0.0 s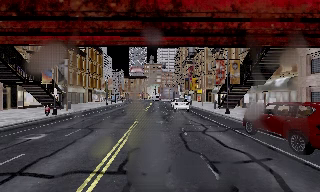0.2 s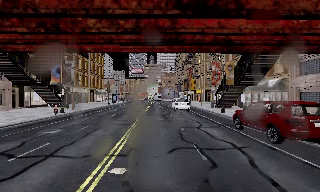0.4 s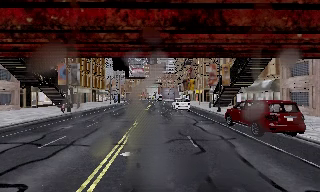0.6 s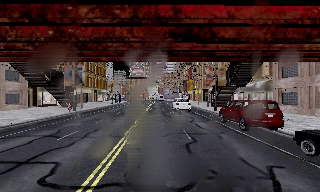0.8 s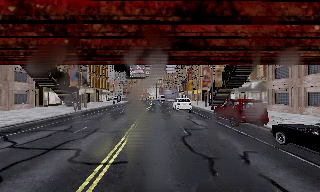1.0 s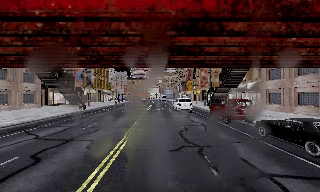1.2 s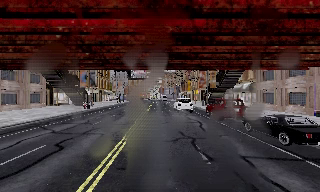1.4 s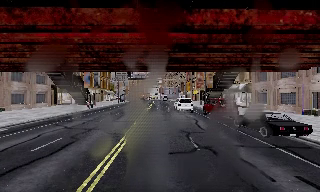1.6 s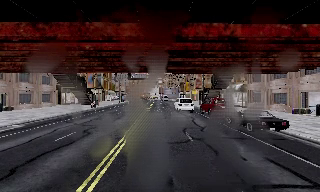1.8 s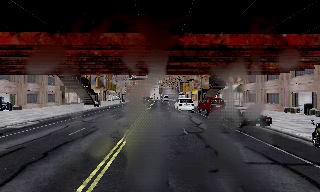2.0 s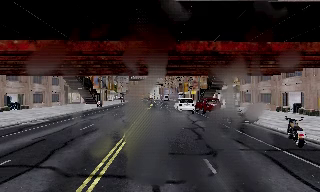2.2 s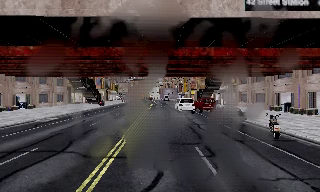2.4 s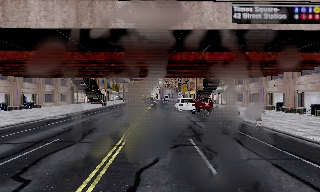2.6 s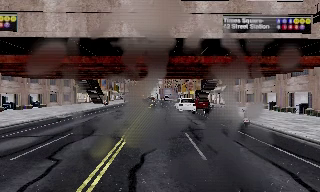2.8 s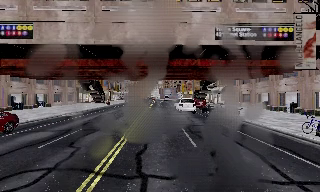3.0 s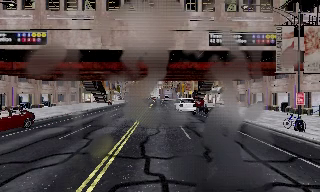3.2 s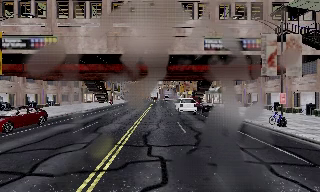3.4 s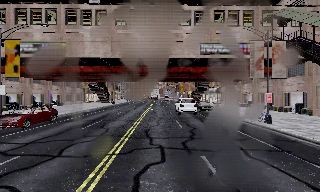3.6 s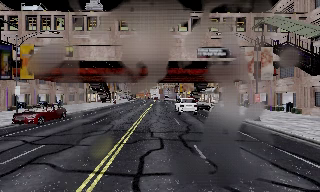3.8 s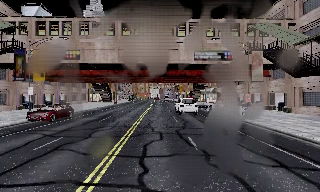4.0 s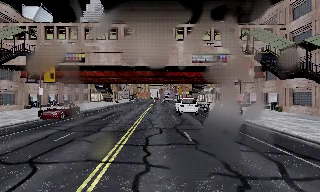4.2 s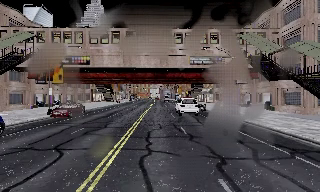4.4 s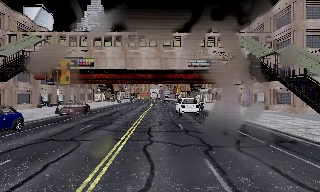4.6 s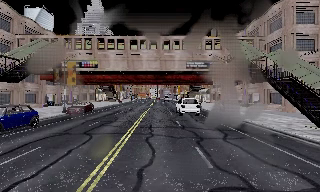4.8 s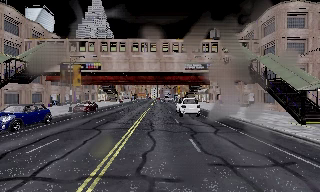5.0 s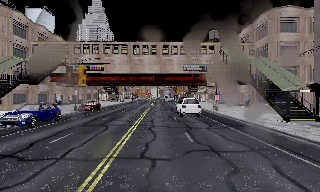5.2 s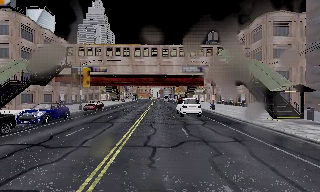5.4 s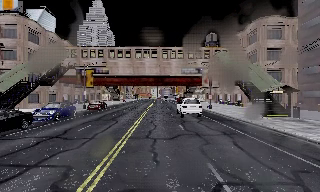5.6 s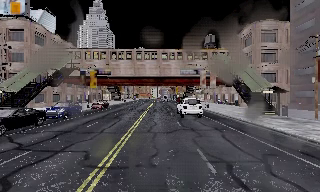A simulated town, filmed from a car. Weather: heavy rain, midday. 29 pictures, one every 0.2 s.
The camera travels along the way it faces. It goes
backward.
0.0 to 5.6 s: The camera travels backward, about 40 m, so what stands in front gets smaller.
The film runs backward here.
